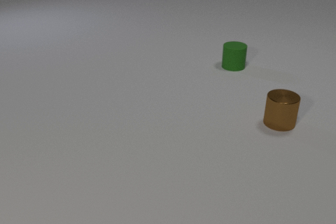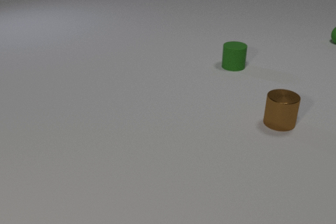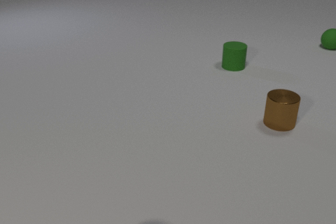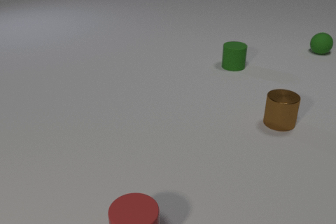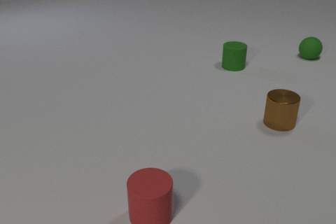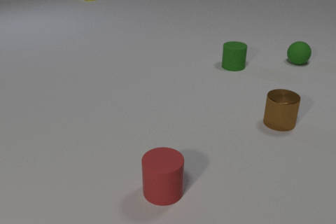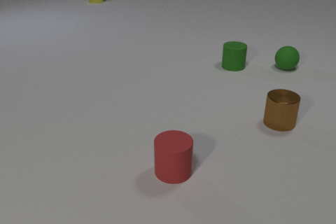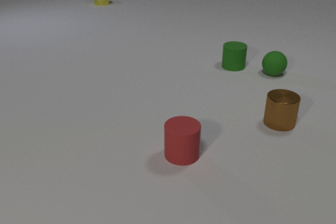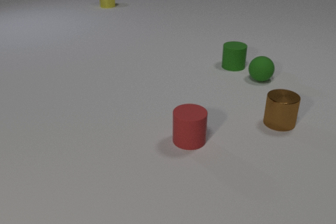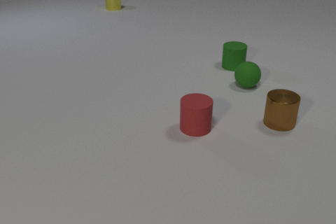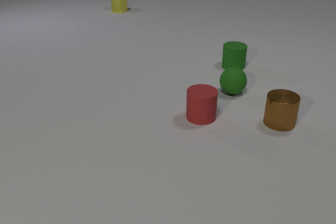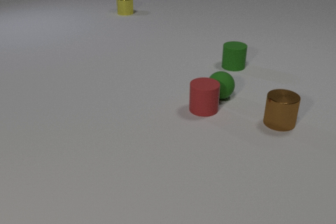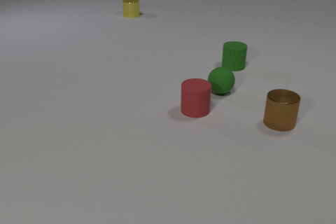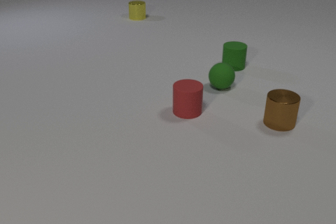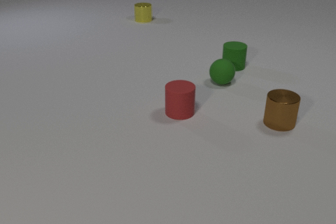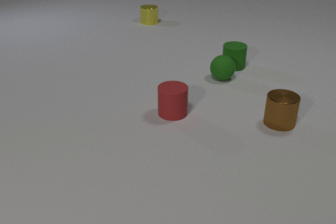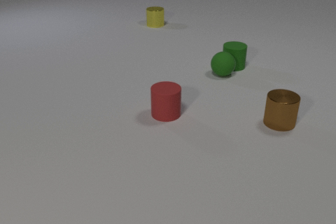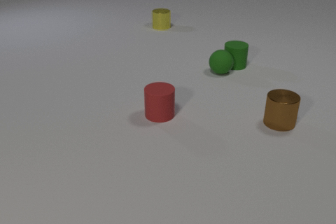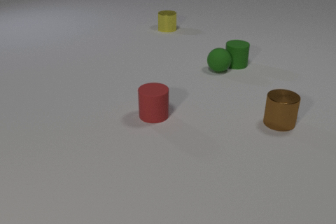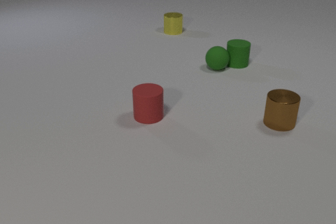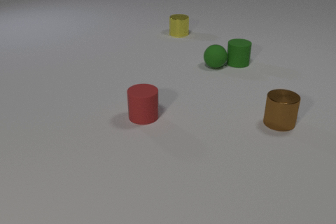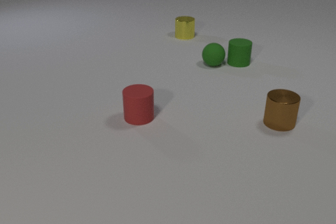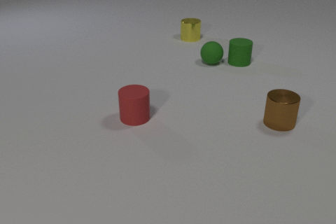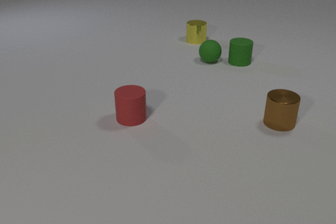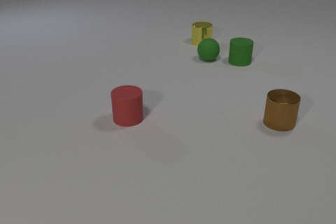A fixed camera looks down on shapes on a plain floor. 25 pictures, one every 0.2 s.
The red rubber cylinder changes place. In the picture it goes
away from the camera.
The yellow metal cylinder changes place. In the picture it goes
toward the camera.
0.0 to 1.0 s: The red rubber cylinder comes in at the bottom edge, slides away from the camera and to the right. The green rubber sphere comes in at the right edge, rolls toward the camera and to the left. The yellow metal cylinder comes in at the top edge, slides toward the camera and to the right.
1.0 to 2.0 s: The red rubber cylinder slides away from the camera. The green rubber sphere rolls toward the camera and to the left. The yellow metal cylinder slides toward the camera and to the right.
2.0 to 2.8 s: The red rubber cylinder slides to the left. The green rubber sphere rolls away from the camera and to the left. The yellow metal cylinder slides toward the camera and to the right. The red rubber cylinder and the green rubber sphere collide.
2.8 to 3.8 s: The red rubber cylinder slides to the left. The green rubber sphere rolls away from the camera. The green rubber cylinder slides away from the camera. The yellow metal cylinder slides toward the camera and to the right. The green rubber sphere and the green rubber cylinder collide.
3.8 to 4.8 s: The red rubber cylinder slides to the left. The green rubber sphere rolls away from the camera. The green rubber cylinder slides away from the camera. The yellow metal cylinder slides toward the camera and to the right.
How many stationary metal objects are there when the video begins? 1.
How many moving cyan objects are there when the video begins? 0.
How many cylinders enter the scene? 2.
